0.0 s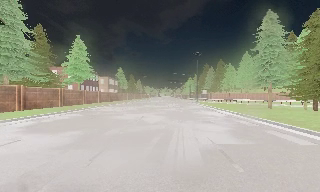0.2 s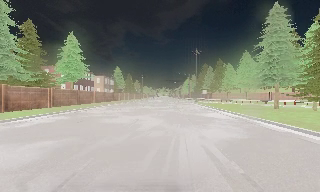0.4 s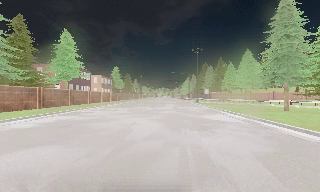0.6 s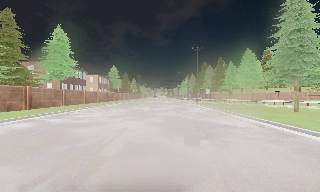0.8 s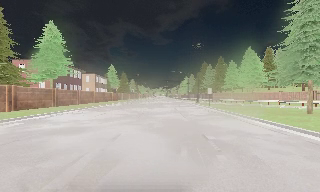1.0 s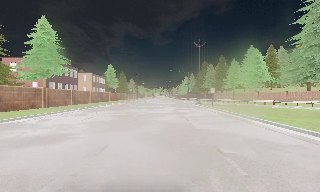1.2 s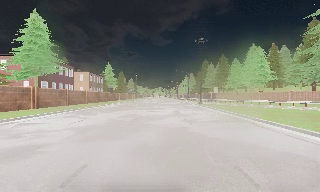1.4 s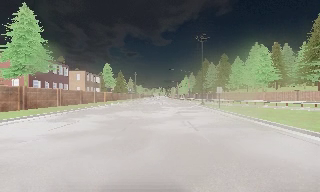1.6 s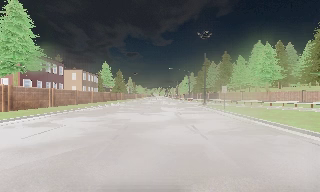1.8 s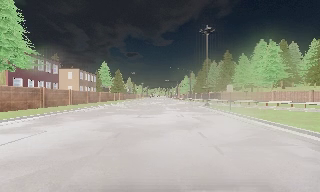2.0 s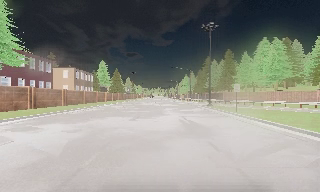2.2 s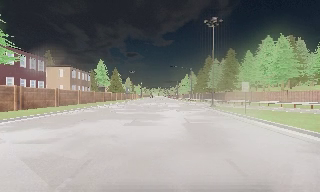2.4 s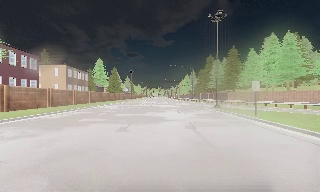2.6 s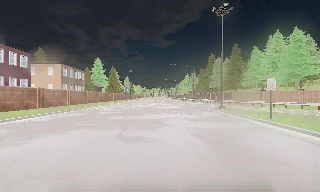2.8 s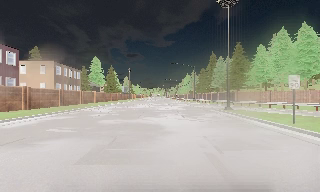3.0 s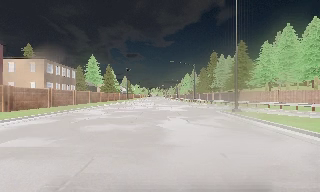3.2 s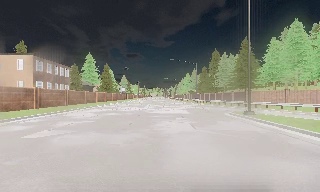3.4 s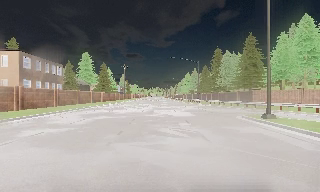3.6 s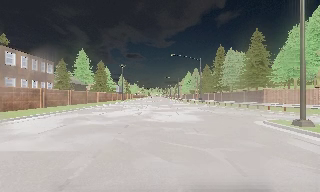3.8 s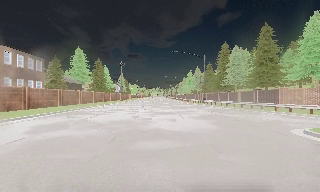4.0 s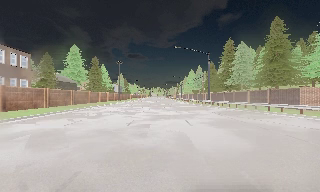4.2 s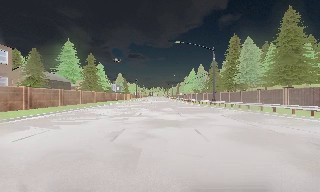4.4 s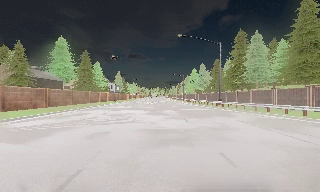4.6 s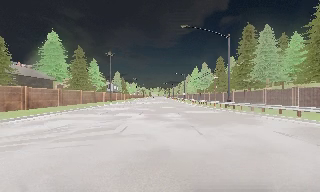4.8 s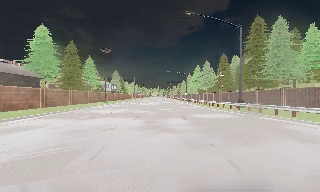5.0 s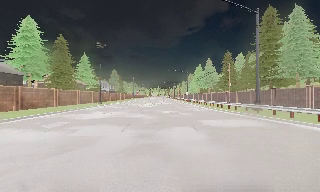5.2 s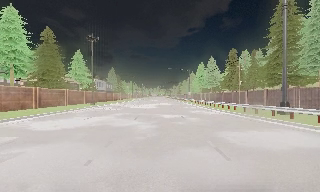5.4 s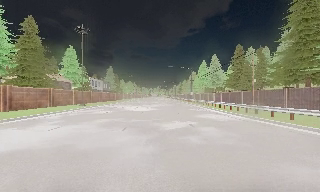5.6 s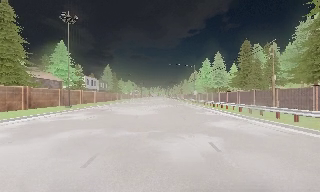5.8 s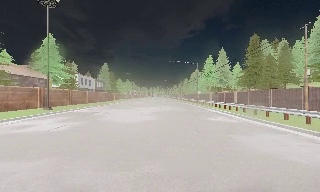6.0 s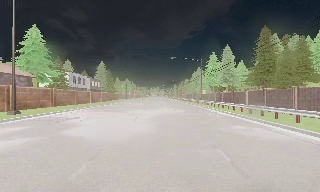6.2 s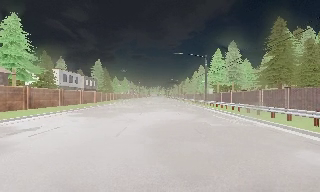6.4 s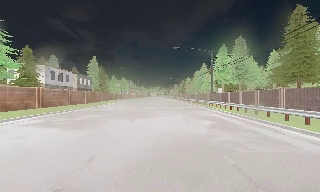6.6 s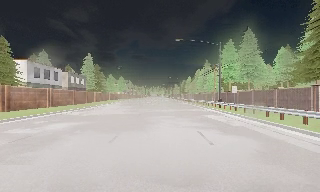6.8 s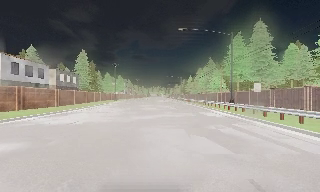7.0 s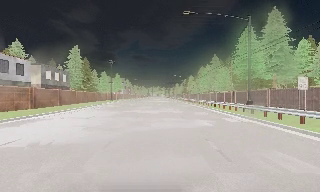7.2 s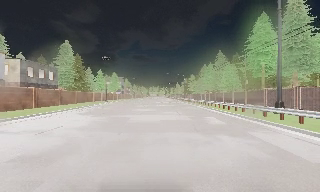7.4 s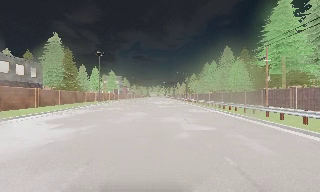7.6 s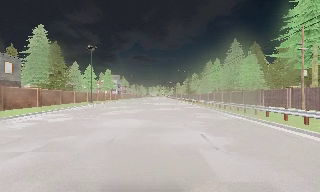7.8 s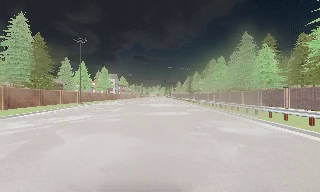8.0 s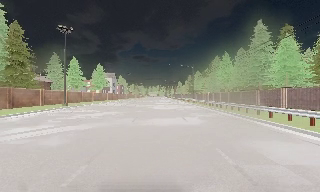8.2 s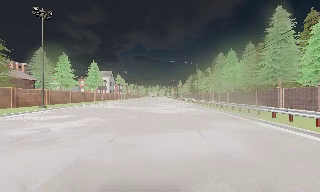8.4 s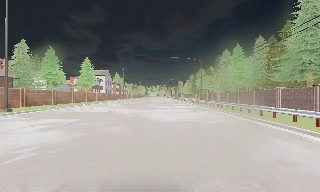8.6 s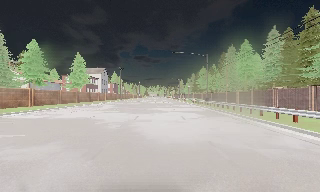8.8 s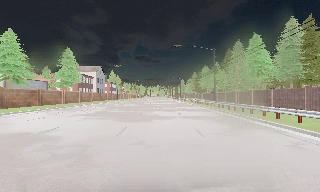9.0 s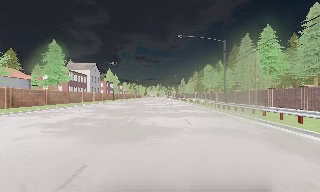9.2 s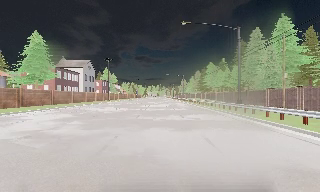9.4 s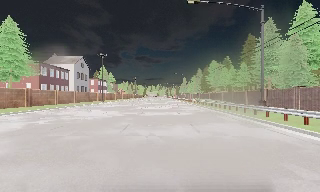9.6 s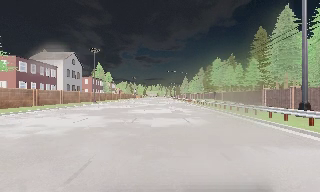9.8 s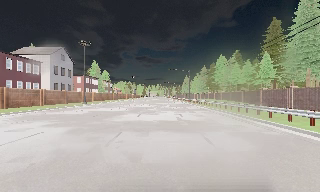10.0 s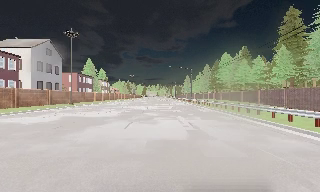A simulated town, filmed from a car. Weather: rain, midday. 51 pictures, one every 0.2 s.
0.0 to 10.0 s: The camera travels forward, about 160 m, so what stands in front looms larger. It gains speed.
The film runs forward here.
